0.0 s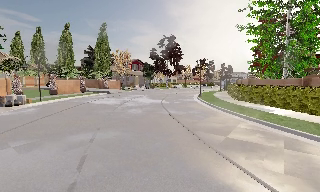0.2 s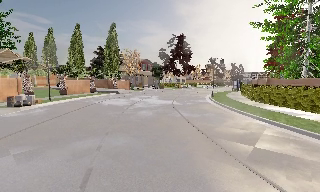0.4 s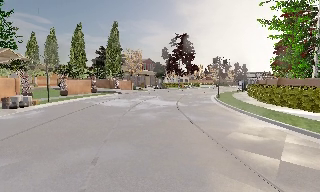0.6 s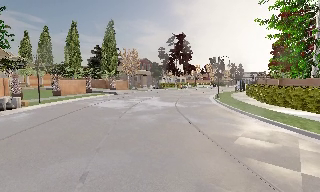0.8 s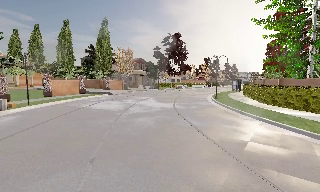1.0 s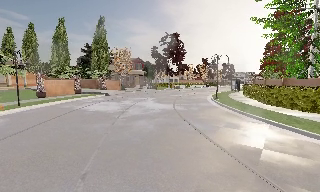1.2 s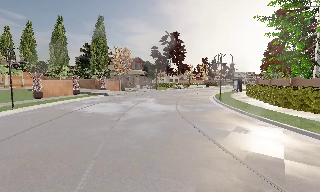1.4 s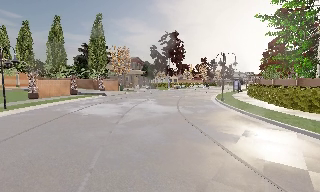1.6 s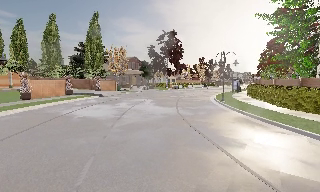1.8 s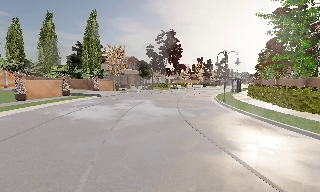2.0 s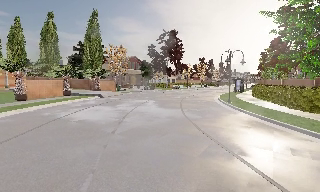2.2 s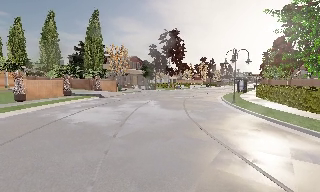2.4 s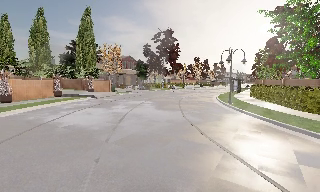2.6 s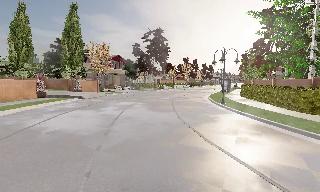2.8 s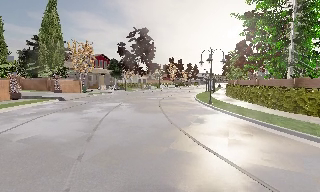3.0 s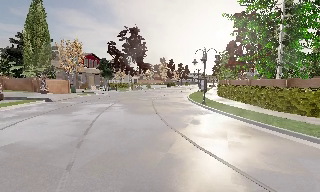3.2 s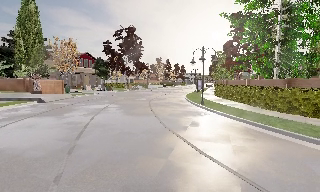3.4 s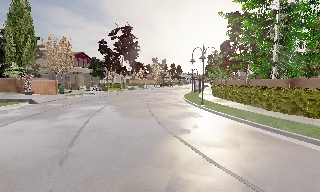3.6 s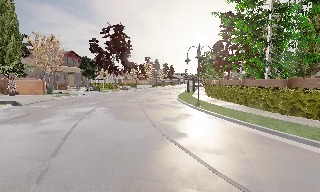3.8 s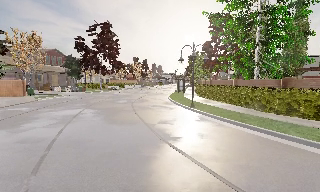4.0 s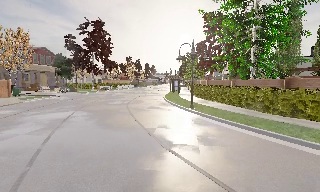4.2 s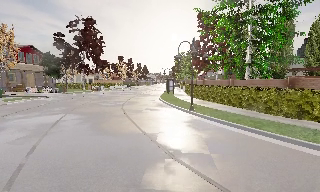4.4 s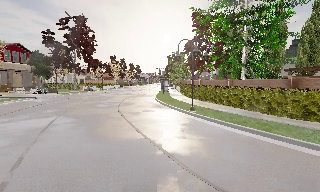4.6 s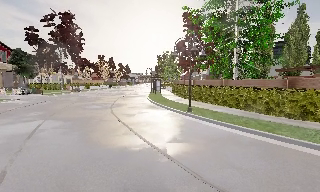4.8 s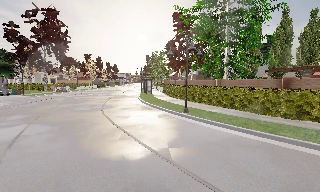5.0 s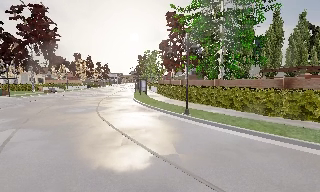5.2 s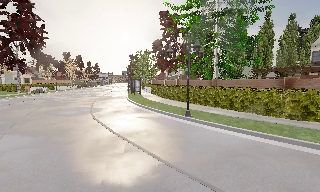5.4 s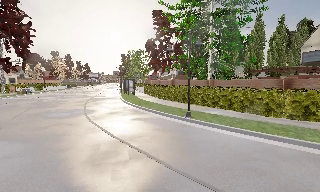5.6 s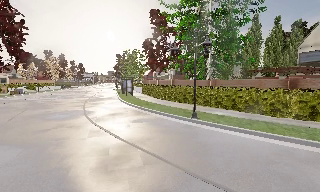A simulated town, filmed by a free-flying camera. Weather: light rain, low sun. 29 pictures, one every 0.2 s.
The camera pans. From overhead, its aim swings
clockwise.
0.0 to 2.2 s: The camera travels forward, about 7 m, so what stands in front looms larger.
2.2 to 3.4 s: The camera pans to its right, which is clockwise from overhead, by about 15 degrees. It travels forward, about 3 m, so what stands in front looms larger.
3.4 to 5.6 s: The camera pans to its right, which is clockwise from overhead, by about 35 degrees. It travels forward and to its left, about 7 m.
The film runs forward here.
